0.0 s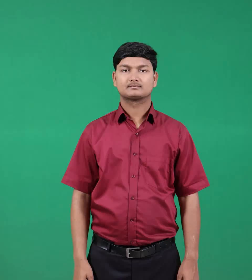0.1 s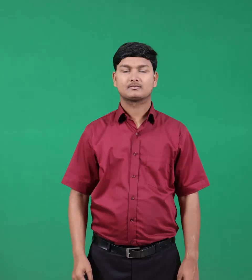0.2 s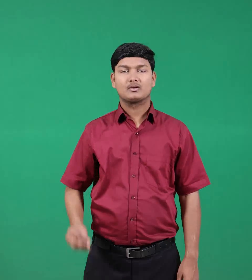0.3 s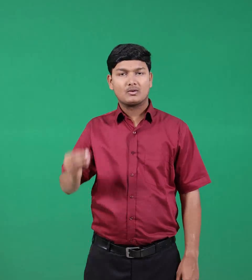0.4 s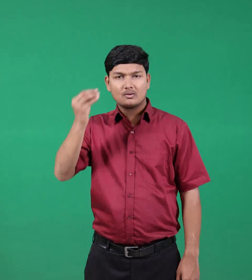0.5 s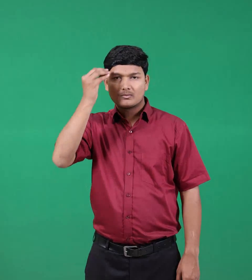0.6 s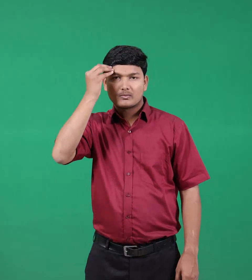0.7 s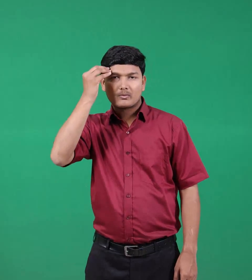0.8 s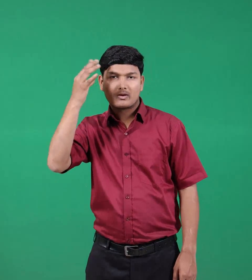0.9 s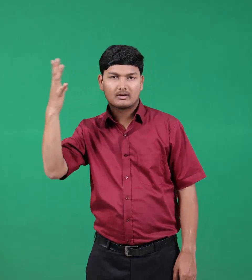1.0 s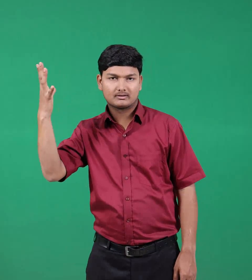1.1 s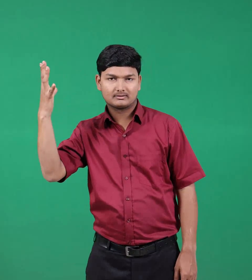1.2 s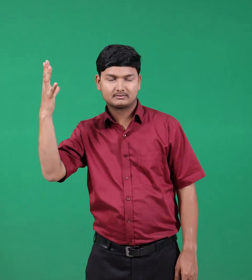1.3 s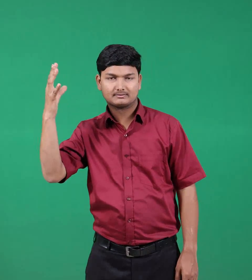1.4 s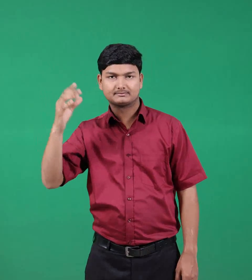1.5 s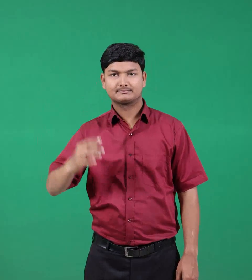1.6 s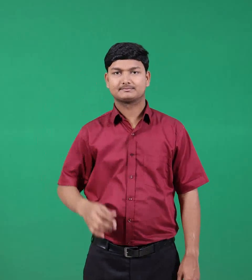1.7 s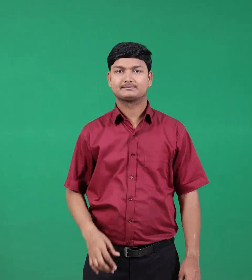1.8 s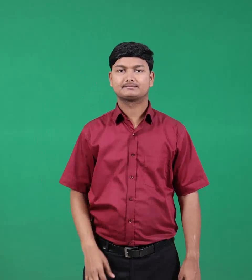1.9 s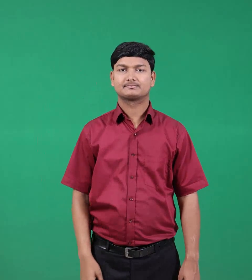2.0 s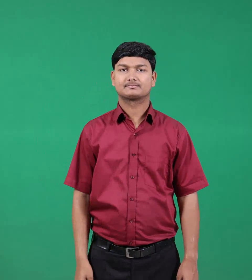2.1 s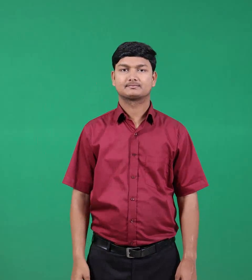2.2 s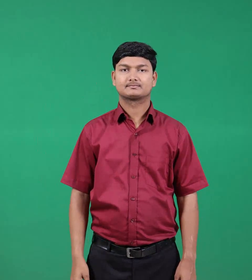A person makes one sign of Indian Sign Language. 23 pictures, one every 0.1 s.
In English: wise
